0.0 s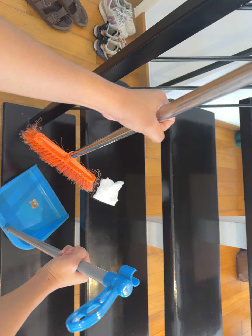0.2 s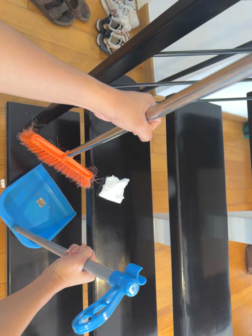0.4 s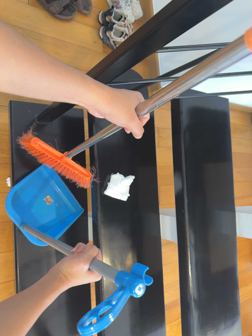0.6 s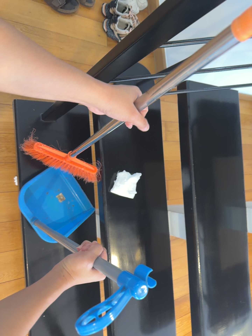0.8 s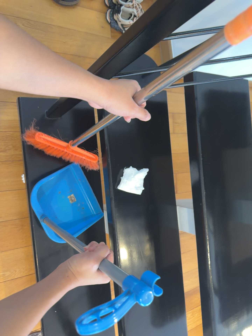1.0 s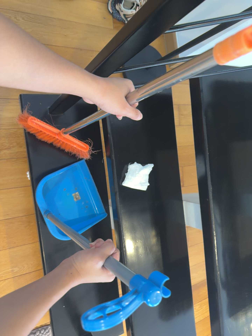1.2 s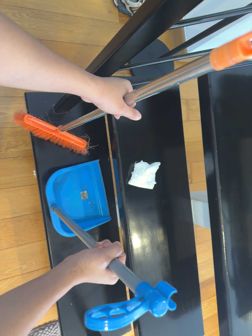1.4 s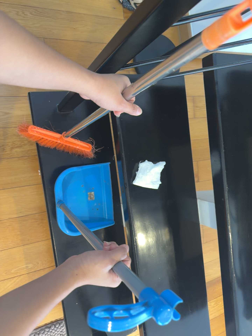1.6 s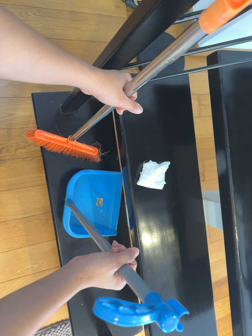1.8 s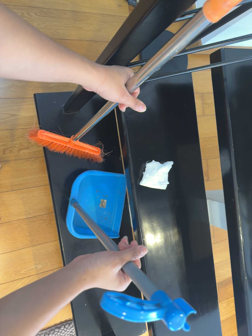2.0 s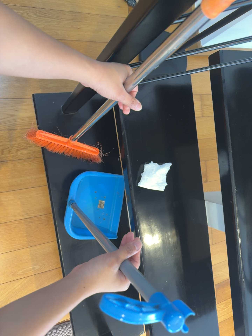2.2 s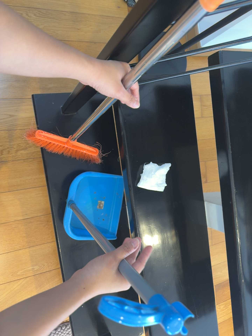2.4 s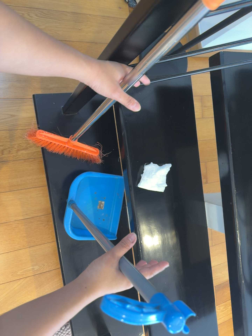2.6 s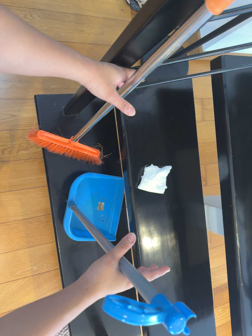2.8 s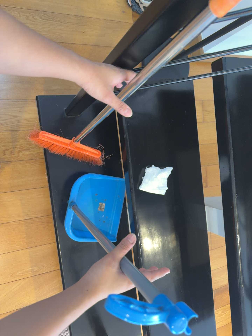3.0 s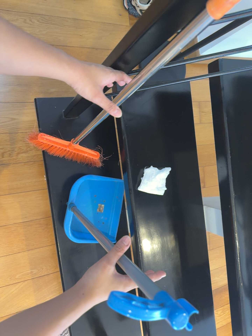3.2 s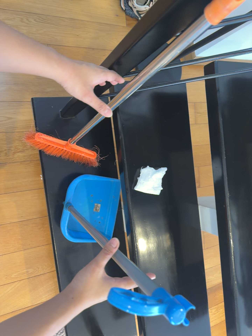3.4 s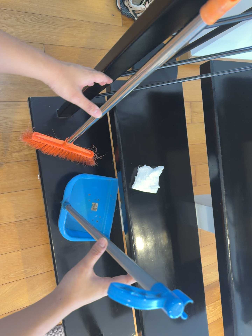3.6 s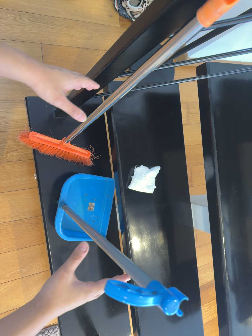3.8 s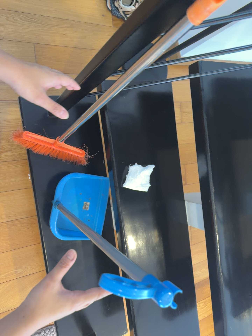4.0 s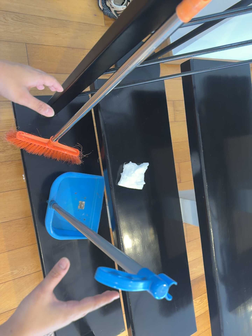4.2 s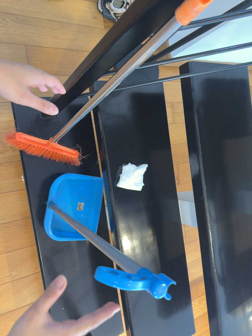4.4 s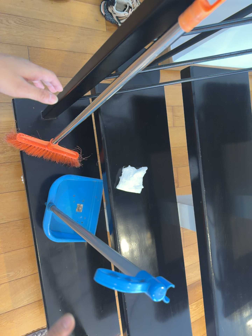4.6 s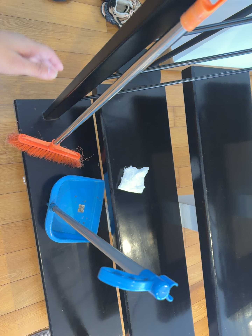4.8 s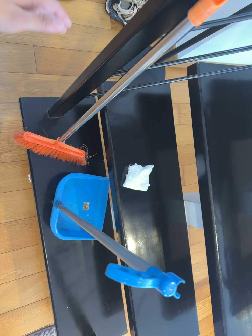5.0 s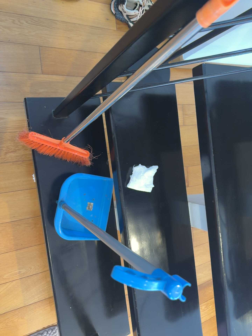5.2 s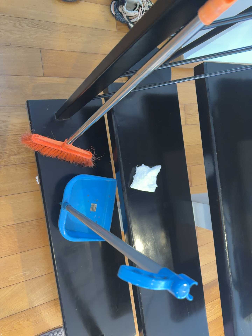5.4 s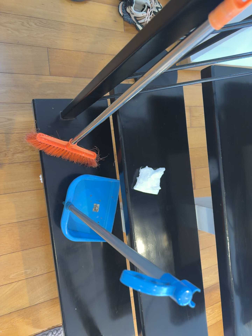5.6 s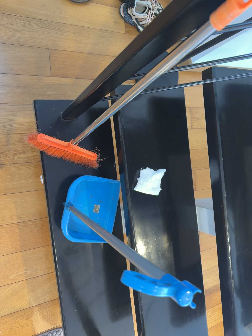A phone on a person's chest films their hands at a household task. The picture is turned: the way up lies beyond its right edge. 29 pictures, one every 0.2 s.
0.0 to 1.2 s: The camera pans to its left by about 10 degrees. It travels toward the top of its view, forward and to its right, about 14 cm. Its aim tips toward the bottom of its view by about 10 degrees.
1.2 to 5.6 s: The camera shifts only a little, or ends up much as it began.
The film runs backward here.
